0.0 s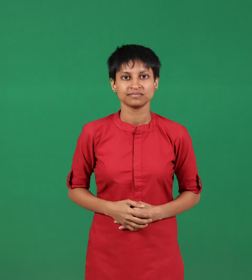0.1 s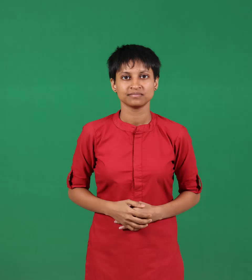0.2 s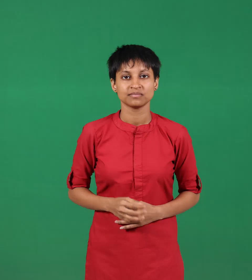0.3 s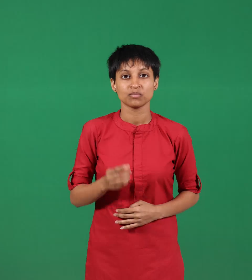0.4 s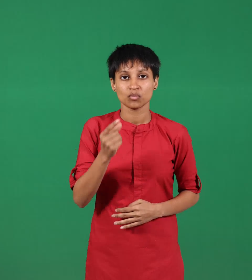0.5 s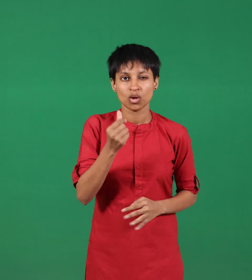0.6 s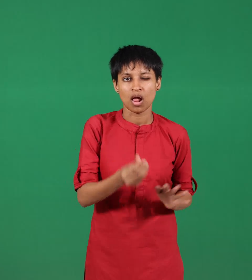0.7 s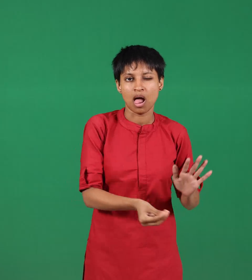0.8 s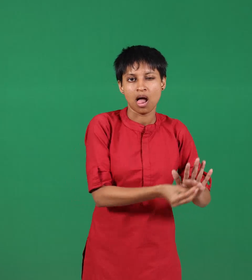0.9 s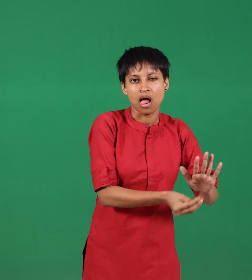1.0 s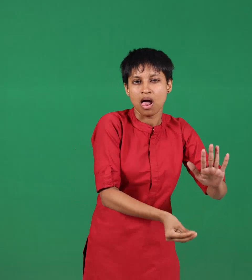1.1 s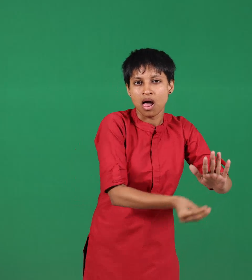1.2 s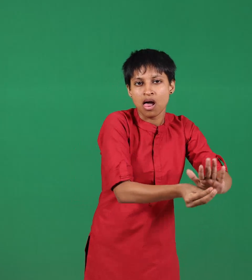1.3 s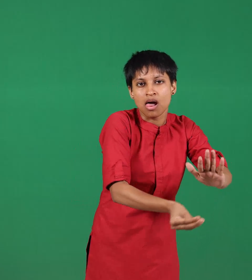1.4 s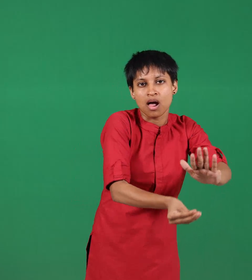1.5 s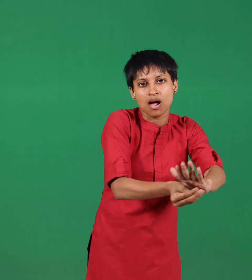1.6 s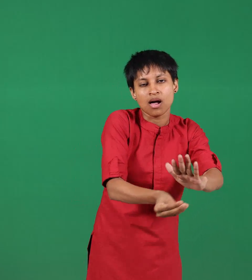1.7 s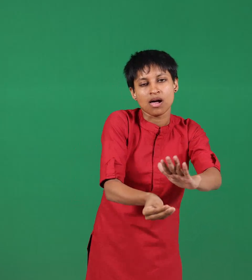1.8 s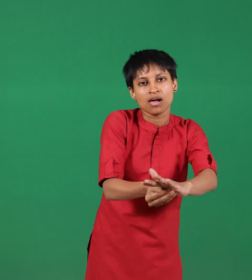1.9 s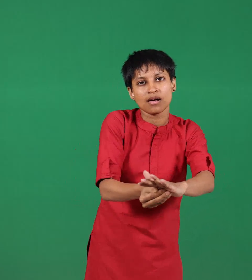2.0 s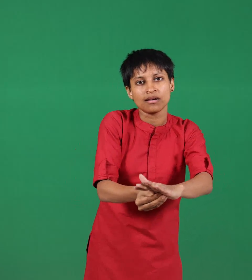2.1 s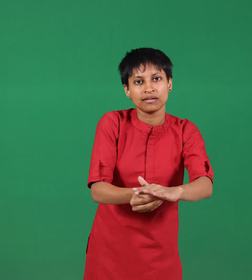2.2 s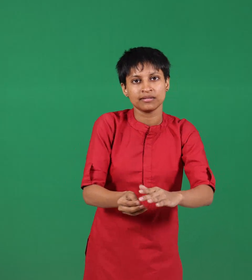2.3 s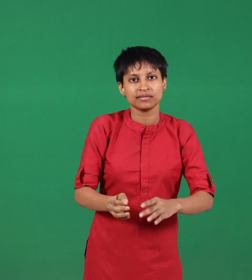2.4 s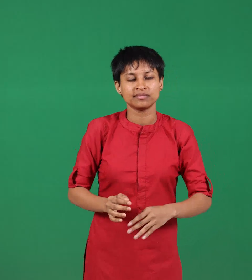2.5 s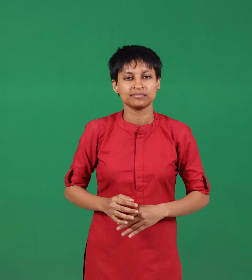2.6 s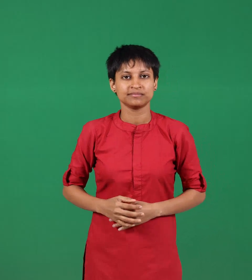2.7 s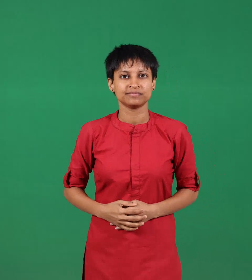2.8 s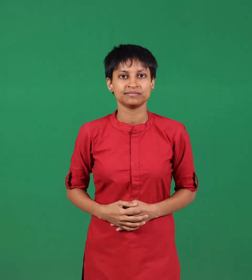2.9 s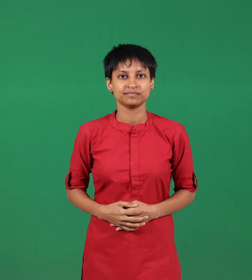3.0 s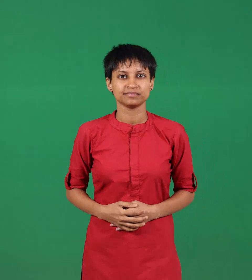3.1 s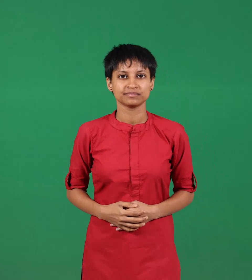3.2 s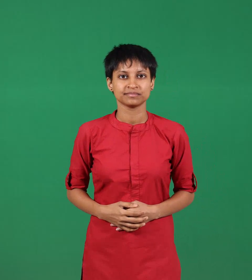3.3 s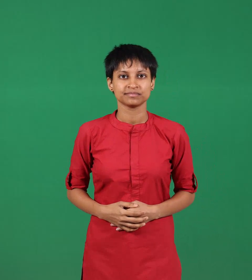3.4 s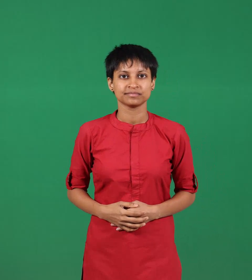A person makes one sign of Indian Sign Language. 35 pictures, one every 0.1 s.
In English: bribes
